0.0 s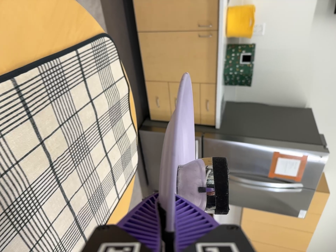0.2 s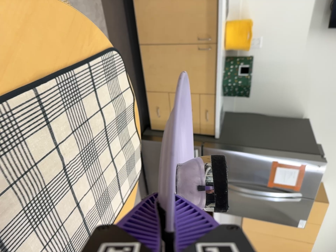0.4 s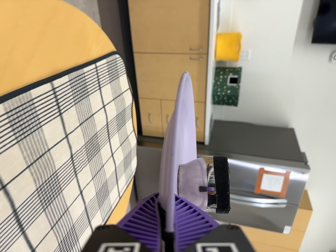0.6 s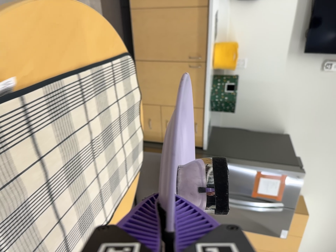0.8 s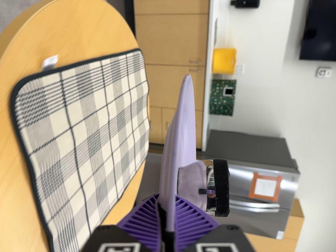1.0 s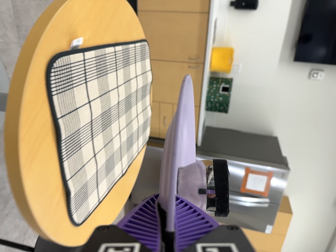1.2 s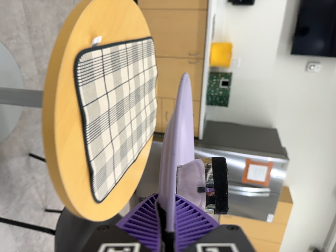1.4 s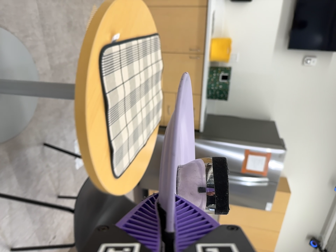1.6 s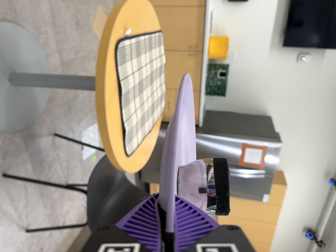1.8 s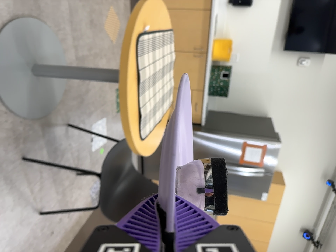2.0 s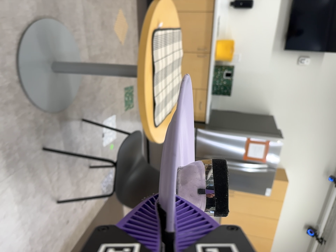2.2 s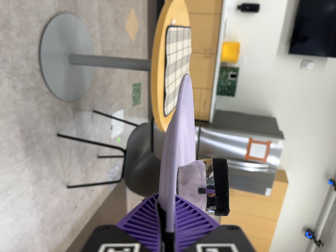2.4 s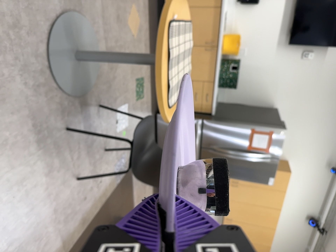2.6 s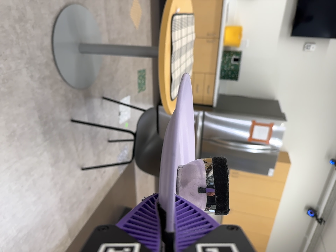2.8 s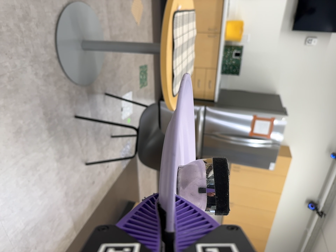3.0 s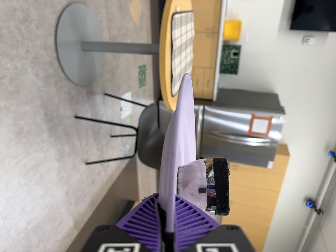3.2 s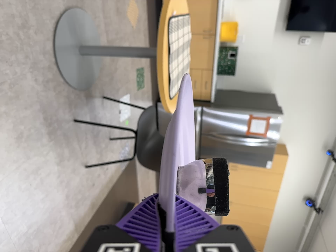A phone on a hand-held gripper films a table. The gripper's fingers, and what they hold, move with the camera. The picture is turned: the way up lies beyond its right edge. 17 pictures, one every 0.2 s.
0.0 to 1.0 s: The camera travels backward and toward the bottom of its view, about 40 cm, so what stands in front gets smaller. Its aim tips toward the top of its view by about 10 degrees.
1.0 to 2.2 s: The camera travels backward and toward the bottom of its view, about 80 cm, so what stands in front gets smaller.
2.2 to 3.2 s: The camera travels backward, about 18 cm, so what stands in front gets smaller.
The film runs backward here.
